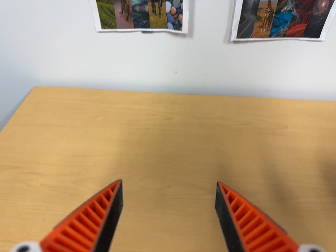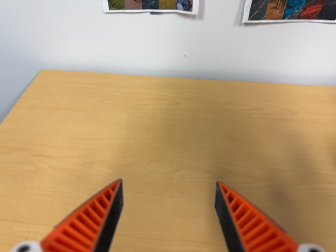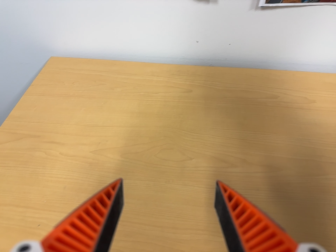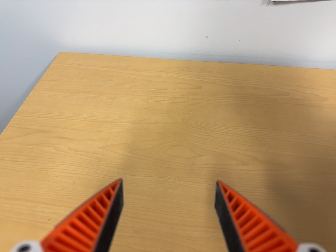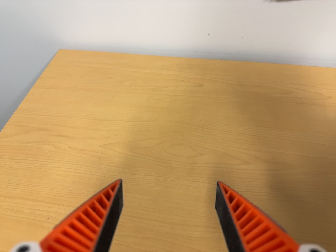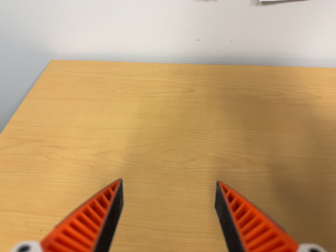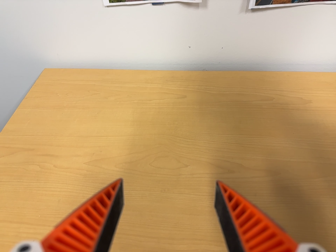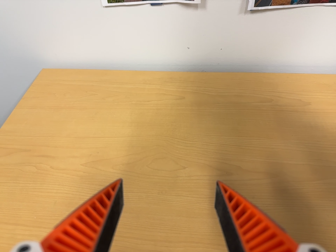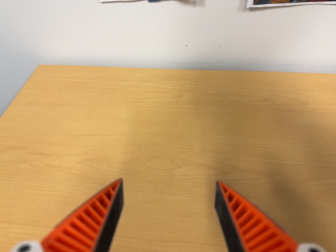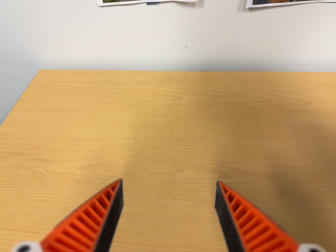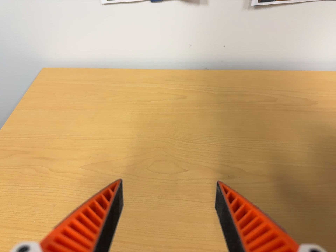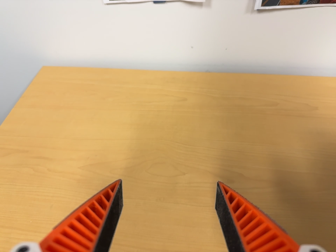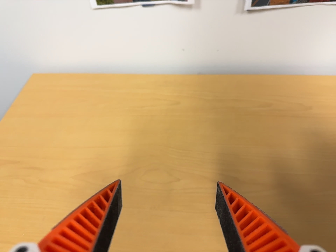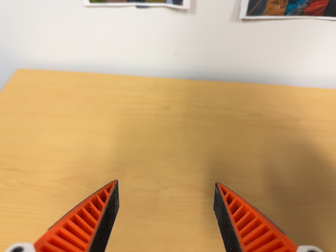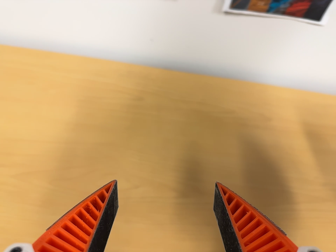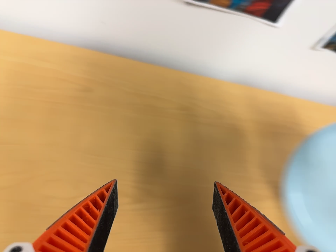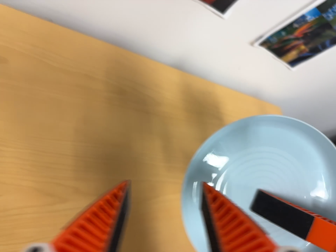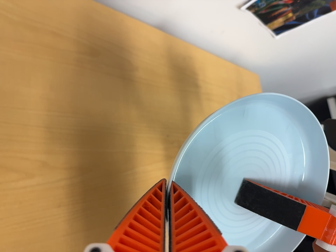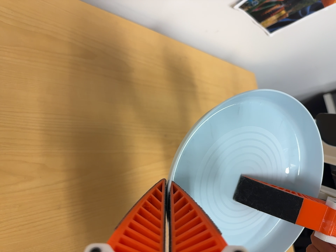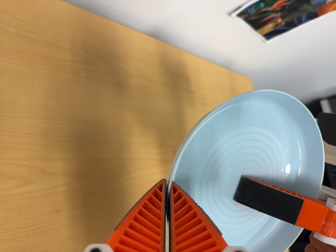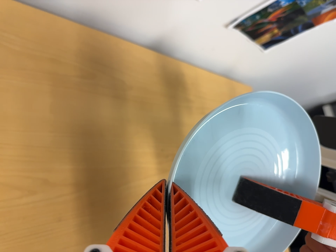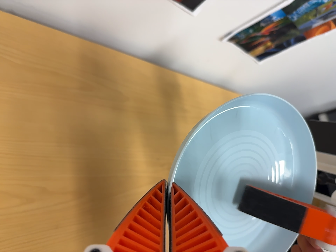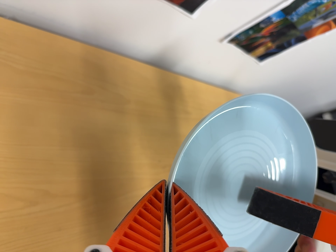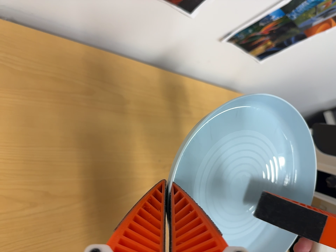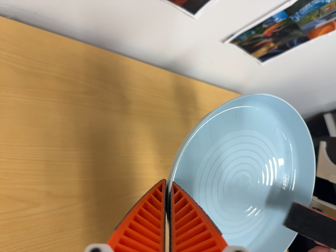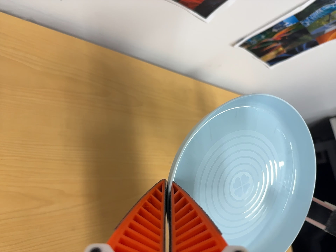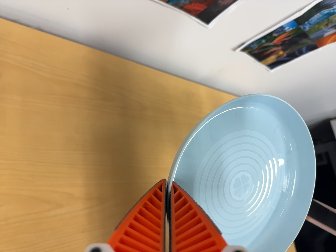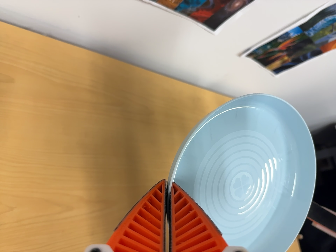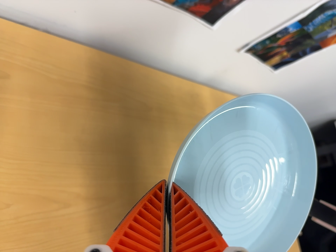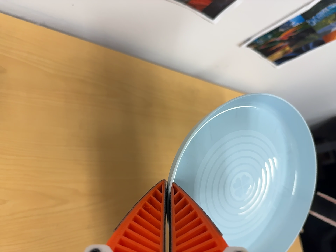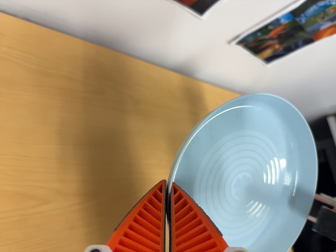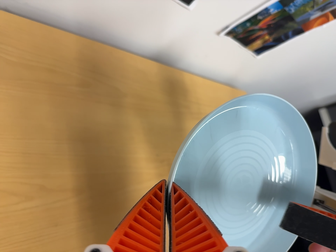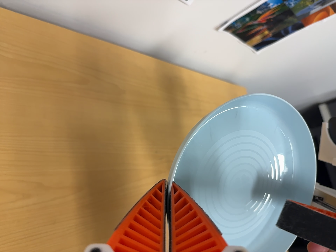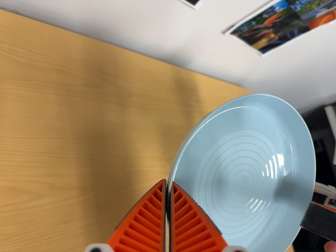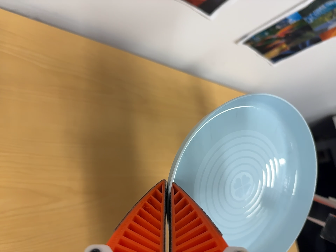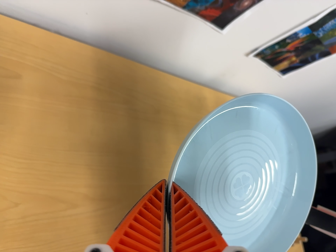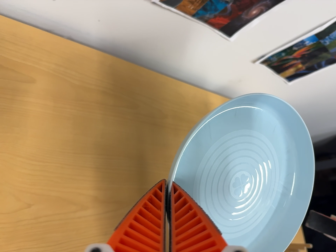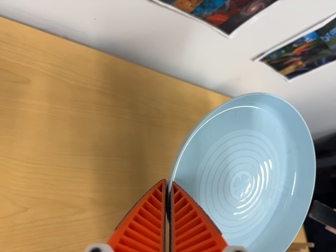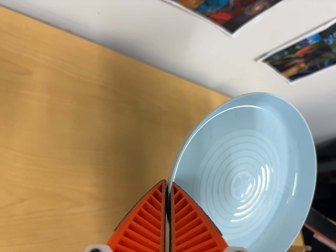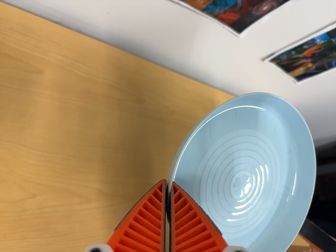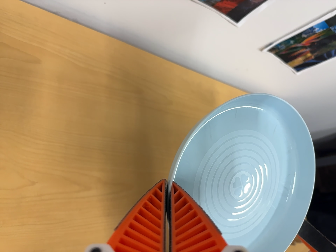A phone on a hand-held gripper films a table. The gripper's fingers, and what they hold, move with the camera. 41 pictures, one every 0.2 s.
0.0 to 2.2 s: The camera shifts only a little, or ends up much as it began.
2.2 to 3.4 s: The scene slides to the left, as the camera pans about 45 degrees to its right. It travels toward the top of its view and forward, about 20 cm. Its aim tips toward the bottom of its view by about 25 degrees. It rolls about its line of sight by about 15 degrees, and the scene rotates clockwise.
3.4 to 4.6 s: The camera travels backward, about 6 cm, so what stands in front gets smaller.
4.6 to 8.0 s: The camera travels to its left, about 5 cm, so close, fixed things drift to the right.
The film runs backward here.
